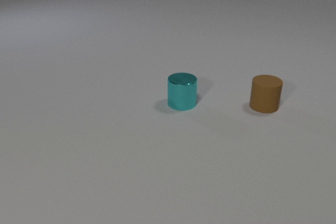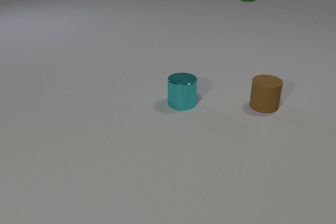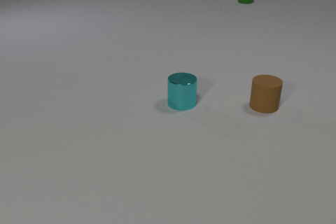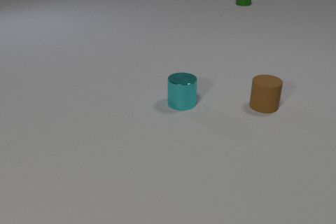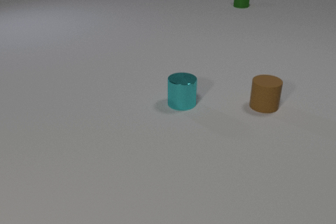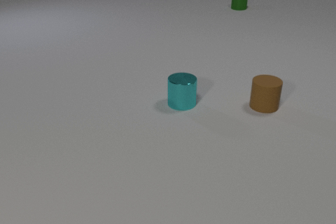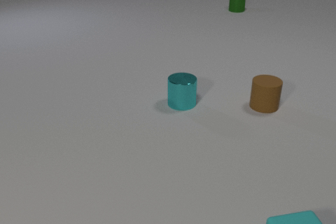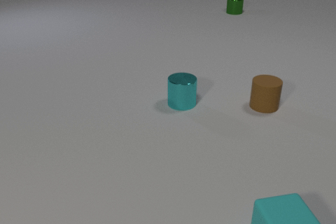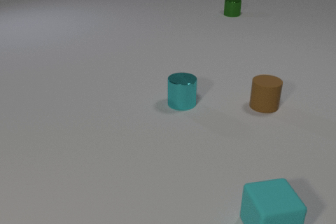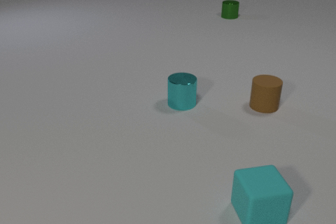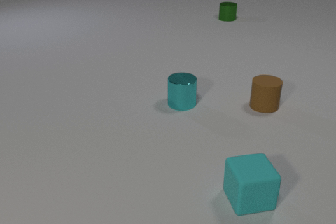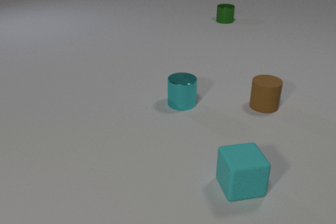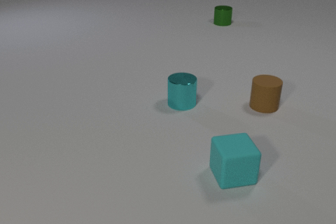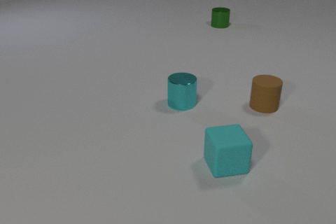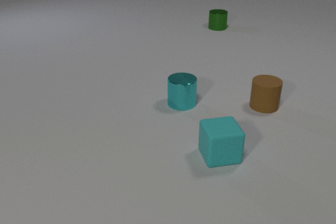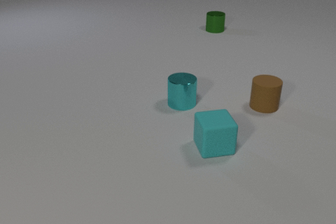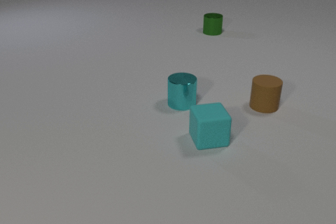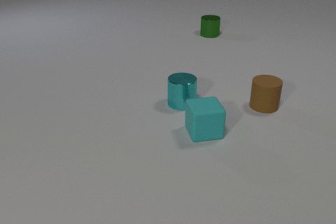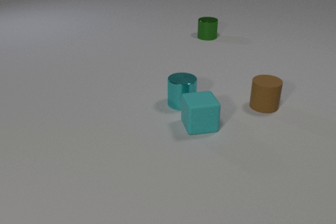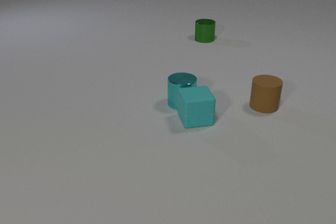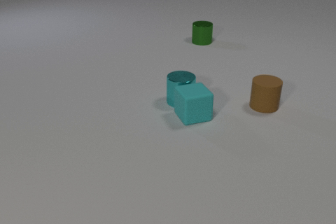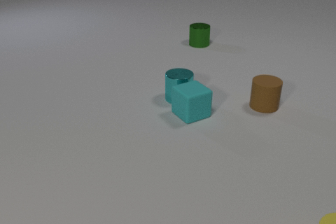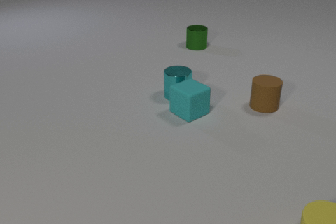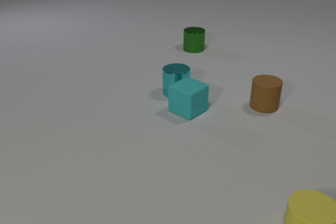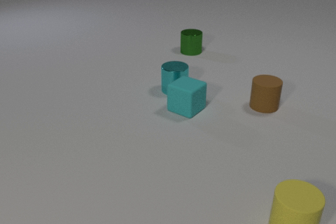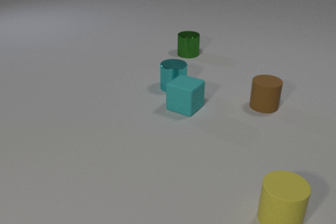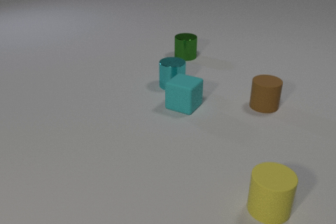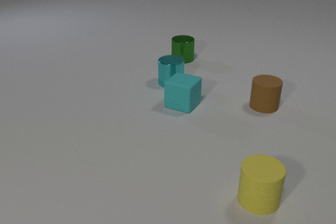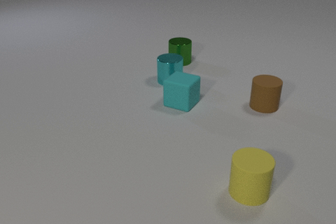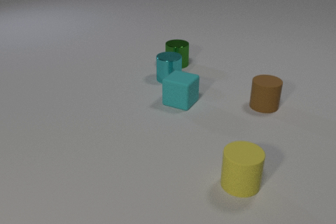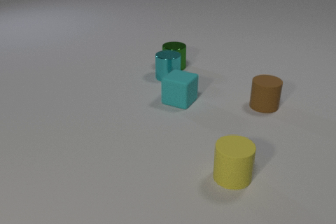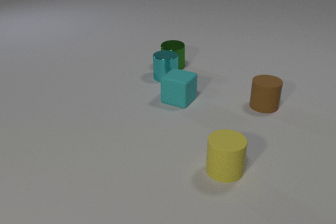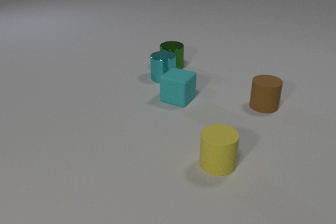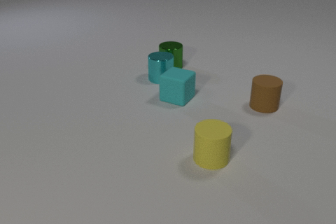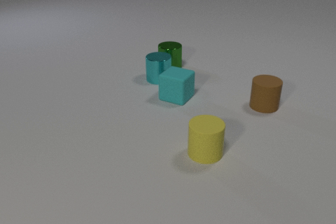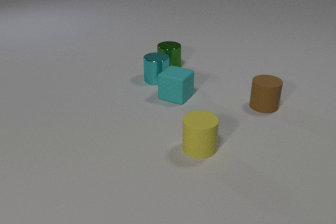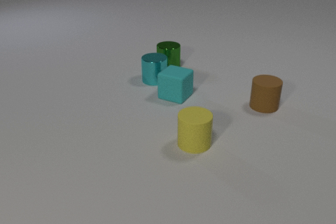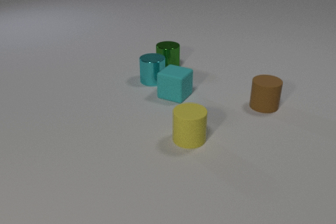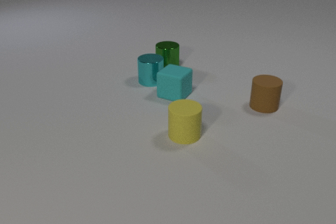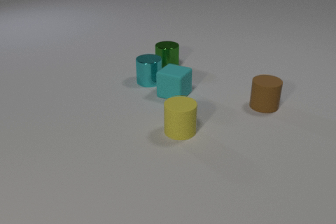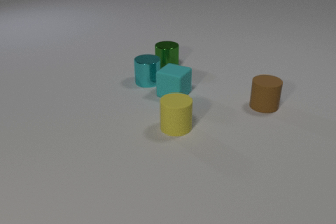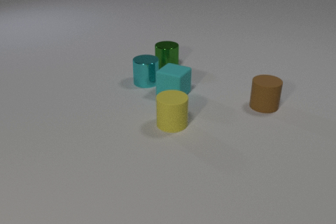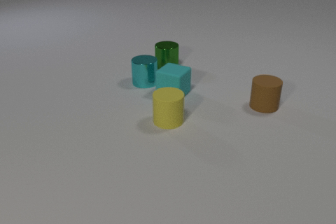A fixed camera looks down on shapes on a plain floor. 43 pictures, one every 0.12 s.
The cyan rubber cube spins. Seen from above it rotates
counterclockwise.
The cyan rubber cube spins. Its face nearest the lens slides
to the right.
0.00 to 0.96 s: The cyan rubber cube comes in at the bottom edge, slides away from the camera and to the left. The green metal cylinder slides toward the camera.
0.96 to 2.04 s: The cyan rubber cube slides away from the camera and to the left. The green metal cylinder slides toward the camera.
2.04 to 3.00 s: The cyan rubber cube slides away from the camera and to the left, spins so that its near face slides to the right, counterclockwise seen from above. The cyan metal cylinder slides away from the camera. The green metal cylinder slides toward the camera. The yellow rubber cylinder comes in at the bottom edge, slides to the left and away from the camera. The cyan rubber cube and the cyan metal cylinder collide.
3.00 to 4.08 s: The cyan rubber cube slides away from the camera and to the left. The cyan metal cylinder slides away from the camera and to the left. The green metal cylinder slides toward the camera and to the left. The yellow rubber cylinder slides away from the camera and to the left. The cyan metal cylinder and the green metal cylinder collide.
4.08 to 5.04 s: The cyan rubber cube slides away from the camera. The cyan metal cylinder slides to the left and toward the camera. The yellow rubber cylinder slides away from the camera and to the left.
What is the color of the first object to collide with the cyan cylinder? cyan.
How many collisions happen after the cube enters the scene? 2.
What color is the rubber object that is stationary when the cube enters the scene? brown.
